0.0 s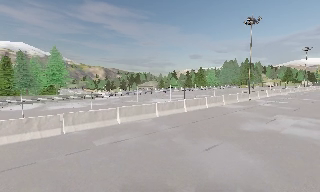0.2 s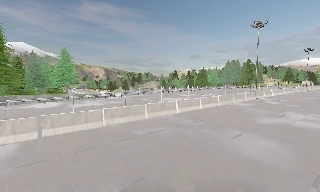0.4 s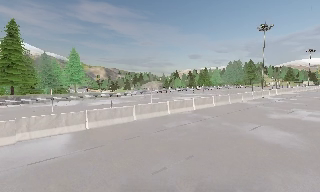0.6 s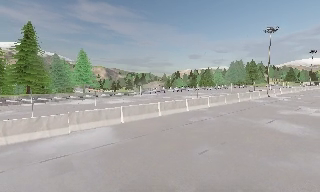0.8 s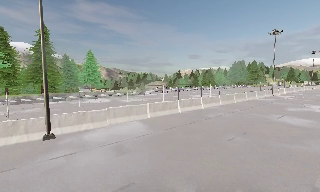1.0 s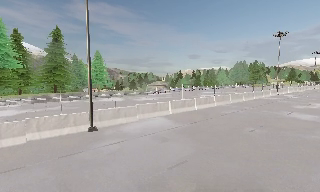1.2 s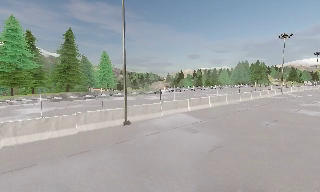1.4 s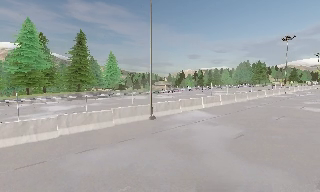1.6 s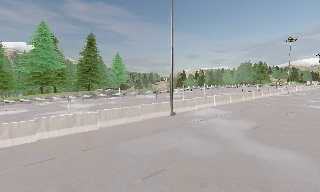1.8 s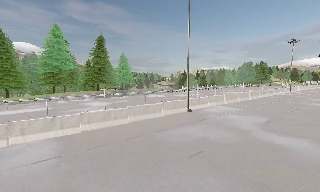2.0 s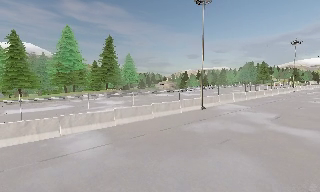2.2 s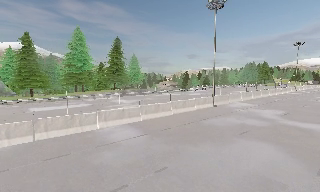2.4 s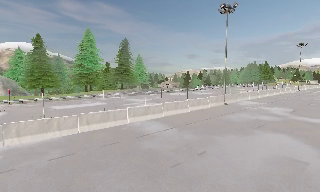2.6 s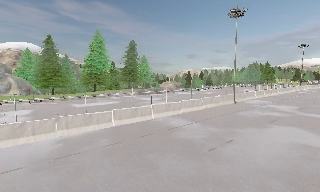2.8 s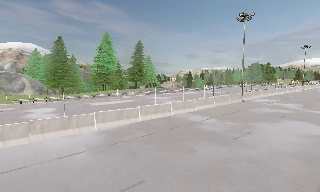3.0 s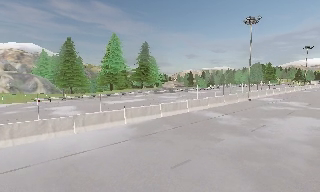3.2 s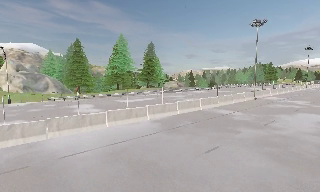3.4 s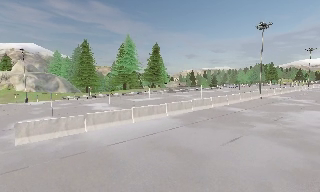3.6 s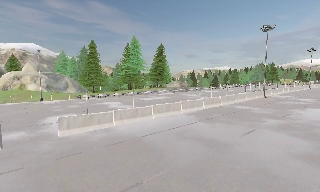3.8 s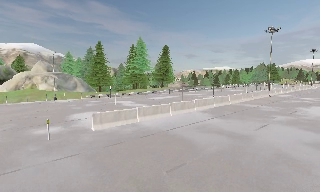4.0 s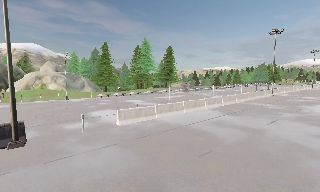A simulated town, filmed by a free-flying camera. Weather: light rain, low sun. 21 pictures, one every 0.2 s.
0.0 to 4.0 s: The camera travels to its left and backward, about 45 m, so close, fixed things drift to the right.
The film runs backward here.
